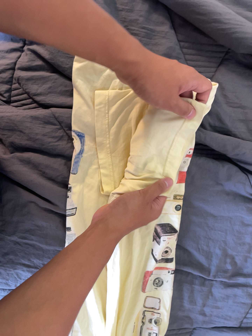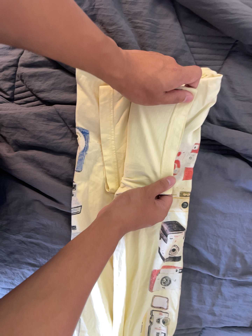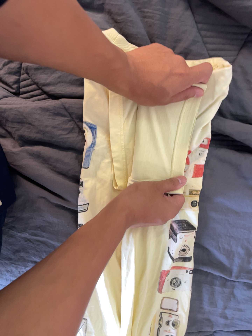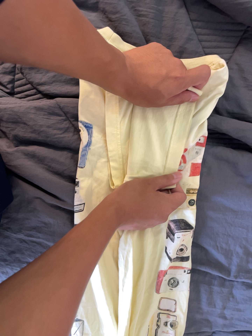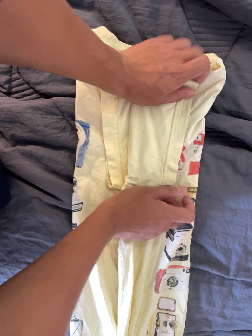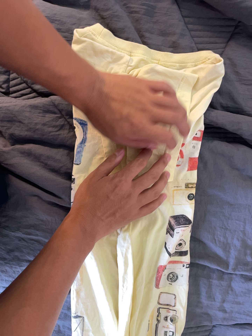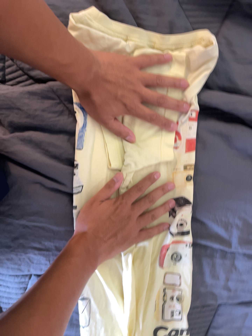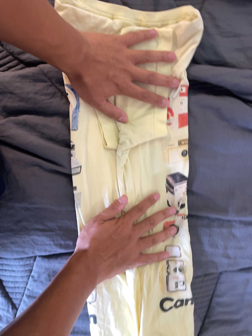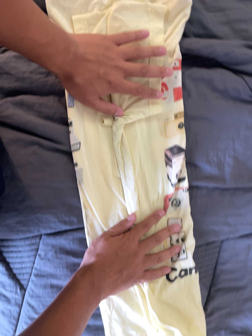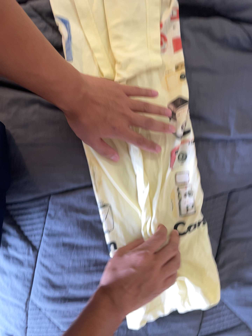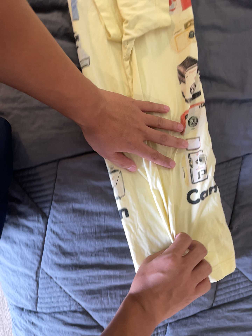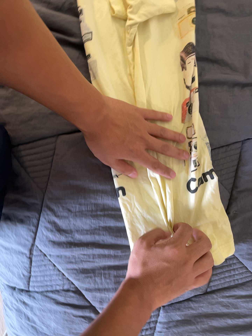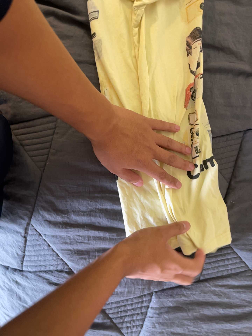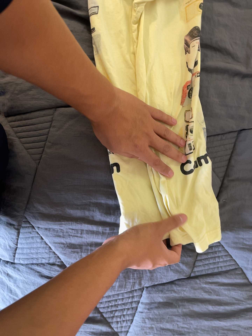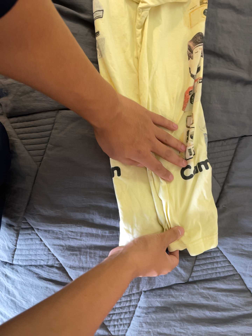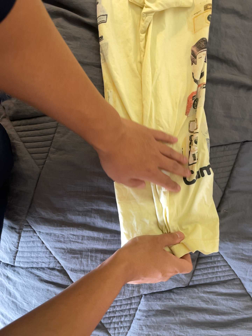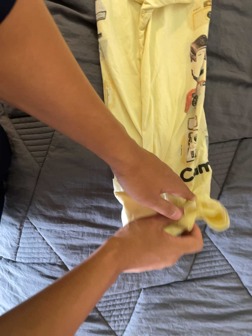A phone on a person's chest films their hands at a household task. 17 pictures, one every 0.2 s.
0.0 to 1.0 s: The camera shifts only a little, or ends up much as it began.
1.0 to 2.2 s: The camera travels toward the bottom of its view, about 26 cm, so close, fixed things drift upward. It rolls about its line of sight by about 15 degrees, and the scene rotates counterclockwise.
2.2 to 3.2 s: The camera shifts only a little, or ends up much as it began.
The film runs forward here.
